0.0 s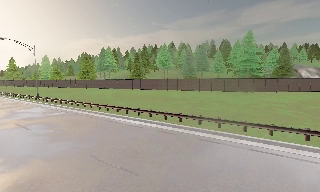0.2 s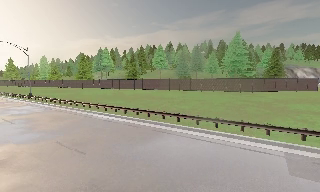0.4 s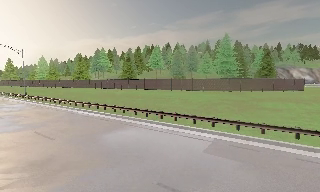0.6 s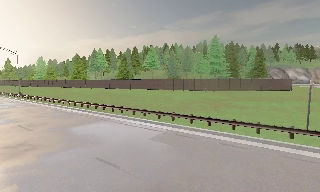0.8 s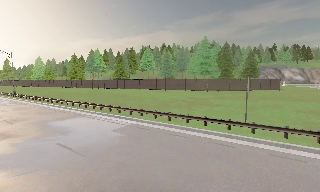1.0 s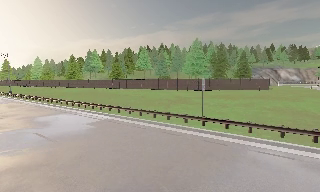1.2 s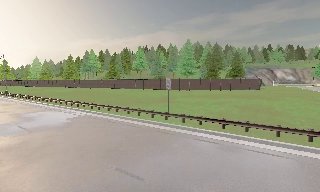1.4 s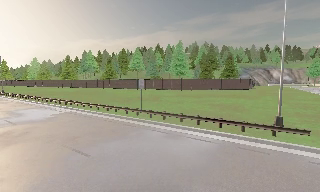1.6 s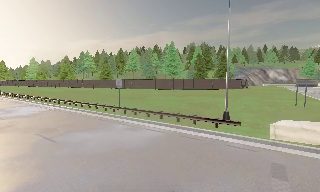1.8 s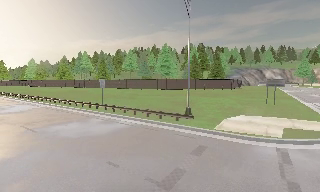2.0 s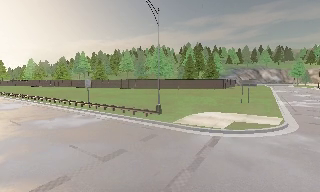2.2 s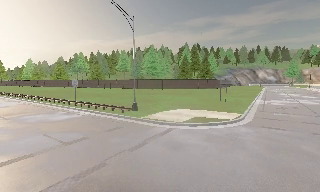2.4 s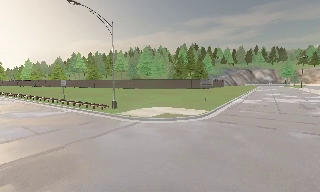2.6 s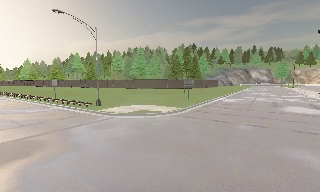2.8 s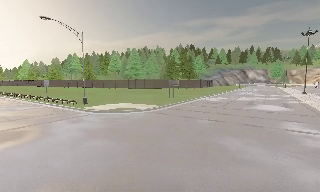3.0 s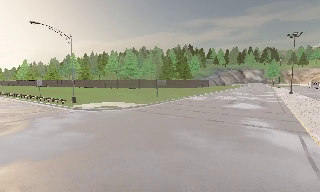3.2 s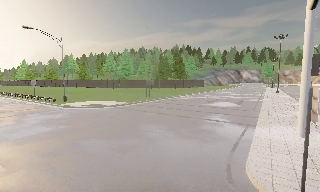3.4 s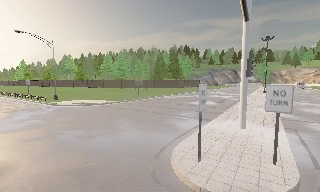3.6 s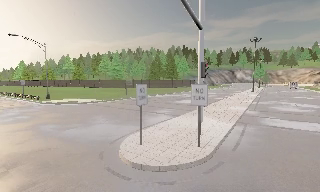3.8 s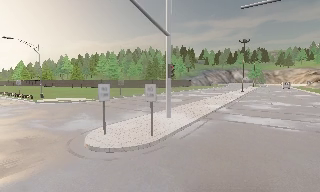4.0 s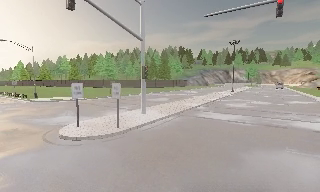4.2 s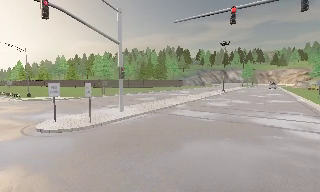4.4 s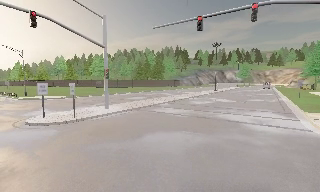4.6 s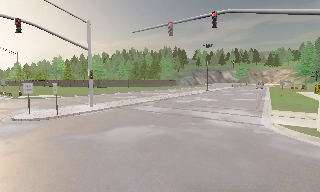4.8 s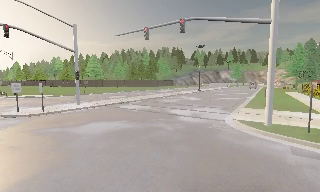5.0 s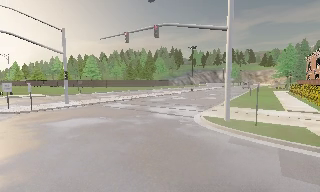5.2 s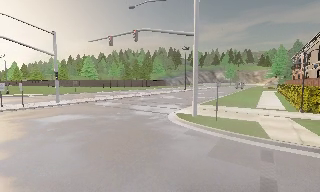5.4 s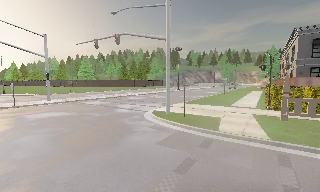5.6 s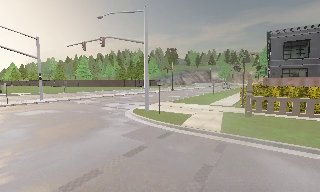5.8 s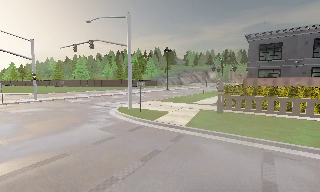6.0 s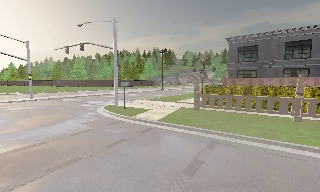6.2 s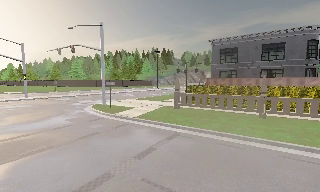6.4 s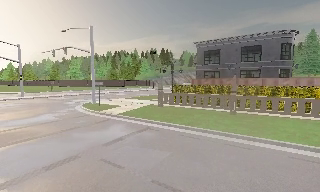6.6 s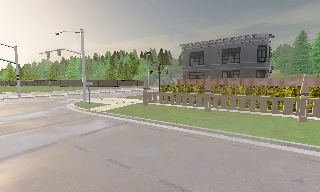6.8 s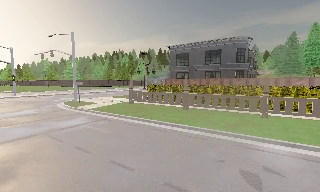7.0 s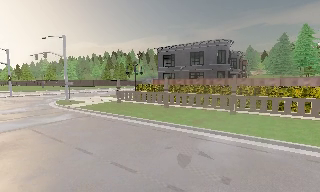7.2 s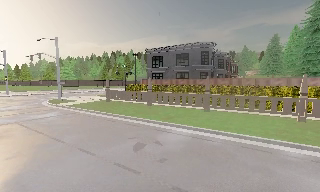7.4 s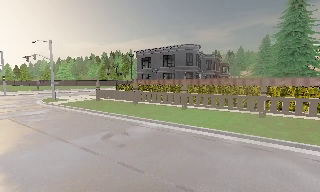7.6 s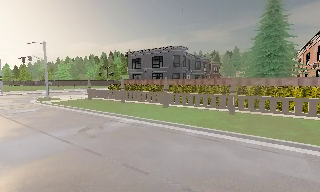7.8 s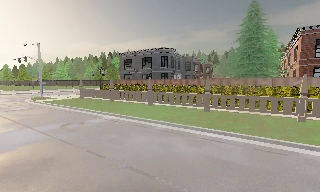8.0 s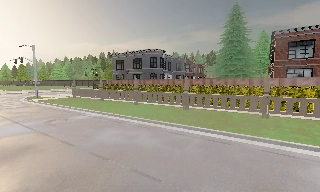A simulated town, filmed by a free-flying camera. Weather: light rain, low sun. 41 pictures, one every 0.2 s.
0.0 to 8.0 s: The camera travels to its right and backward, about 85 m, so close, fixed things drift to the left.
The film runs backward here.
